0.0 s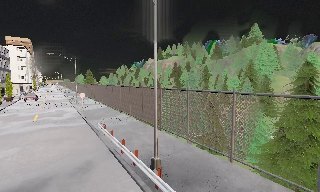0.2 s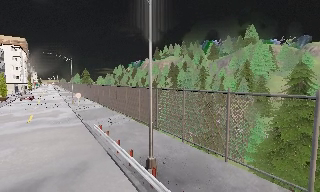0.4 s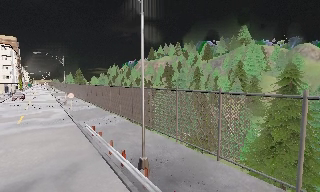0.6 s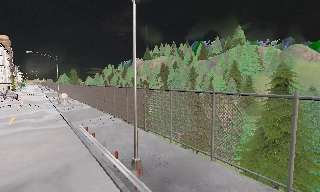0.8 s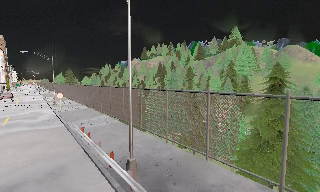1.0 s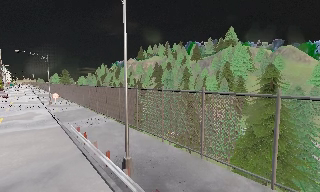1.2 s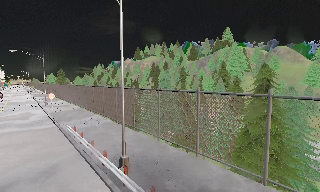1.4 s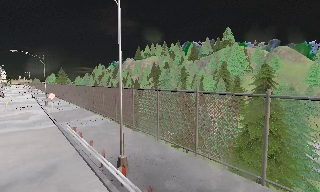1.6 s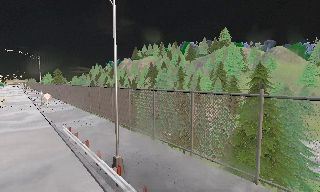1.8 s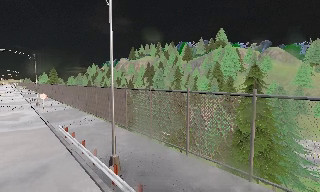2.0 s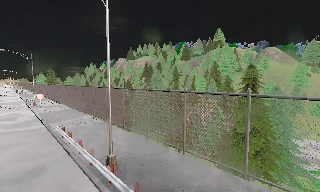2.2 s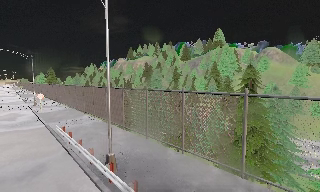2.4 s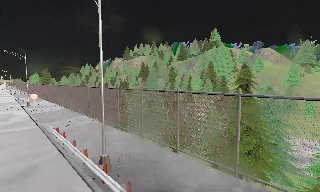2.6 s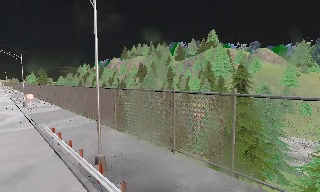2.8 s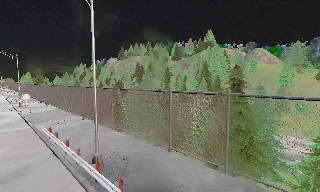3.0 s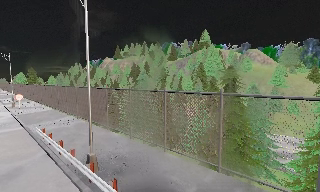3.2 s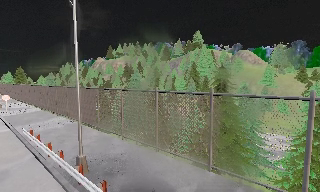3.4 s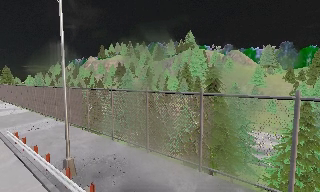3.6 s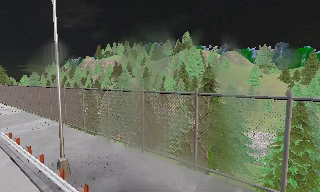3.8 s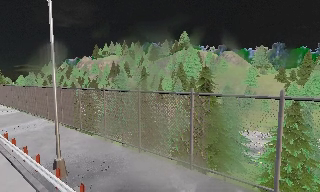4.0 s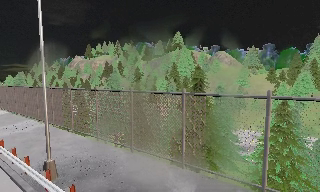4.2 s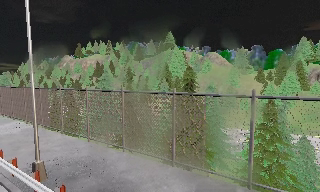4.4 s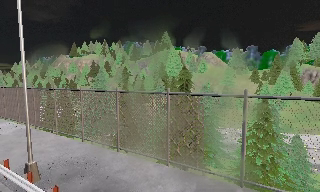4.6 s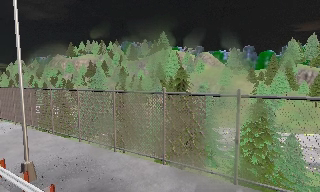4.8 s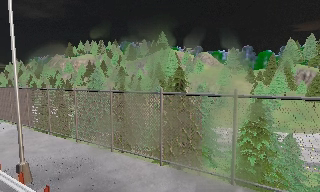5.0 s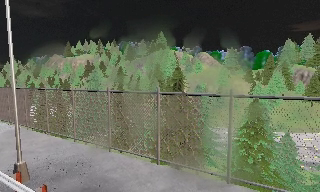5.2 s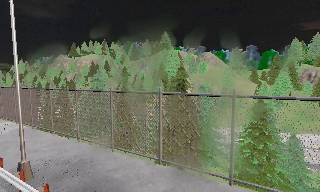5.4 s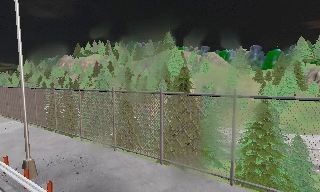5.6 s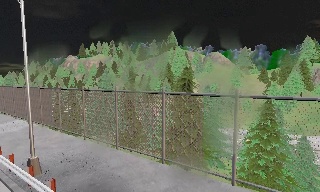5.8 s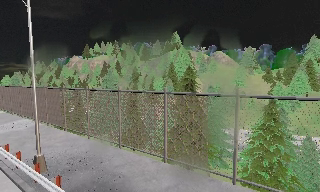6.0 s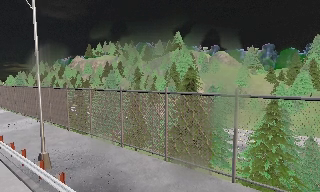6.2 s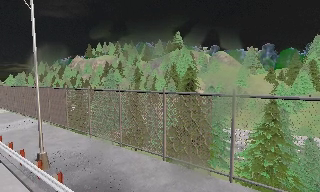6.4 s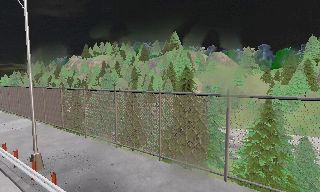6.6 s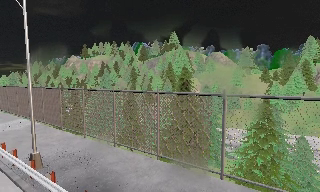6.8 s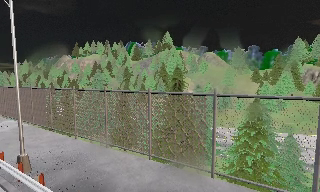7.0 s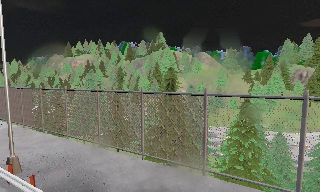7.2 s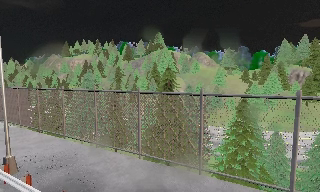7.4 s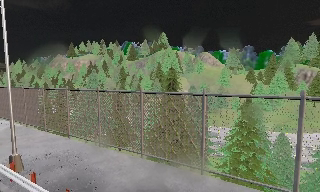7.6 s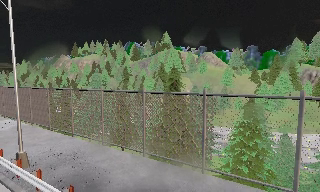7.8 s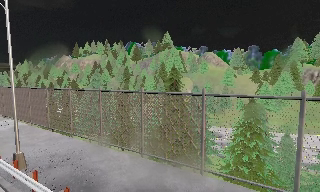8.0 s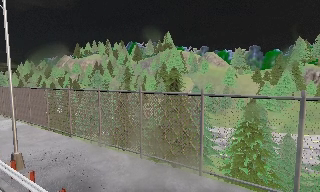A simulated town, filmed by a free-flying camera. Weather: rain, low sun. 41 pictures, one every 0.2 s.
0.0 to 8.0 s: The scene slides to the left, as the camera pans about 25 degrees to its right. It travels to its right and backward, about 3.5 m, so close, fixed things drift to the left.
The film runs backward here.
